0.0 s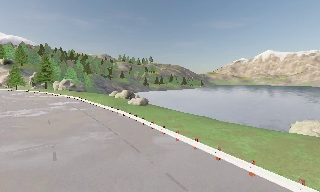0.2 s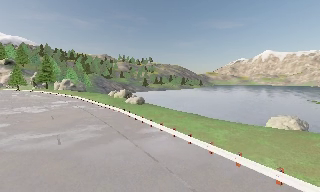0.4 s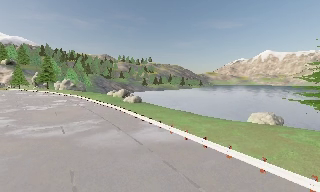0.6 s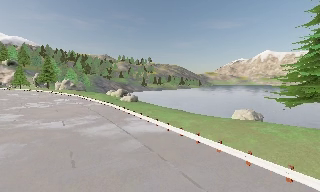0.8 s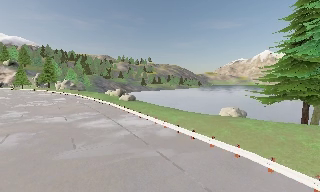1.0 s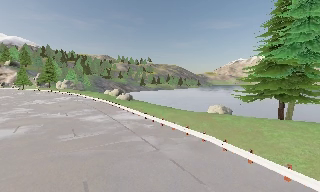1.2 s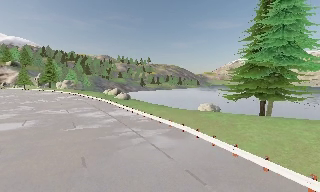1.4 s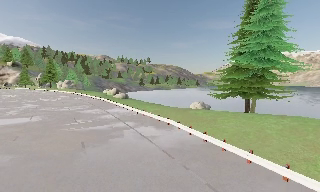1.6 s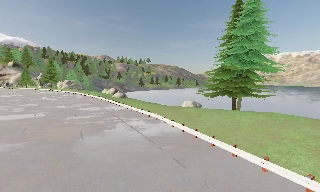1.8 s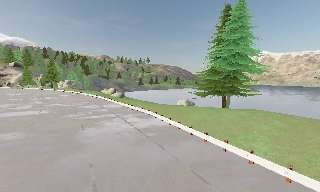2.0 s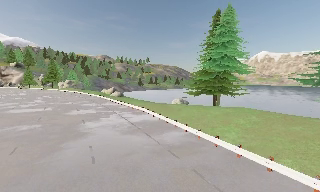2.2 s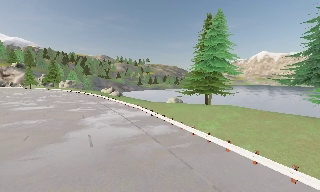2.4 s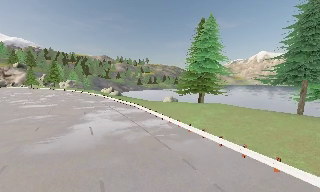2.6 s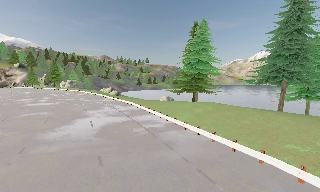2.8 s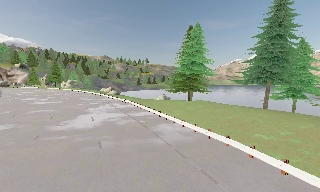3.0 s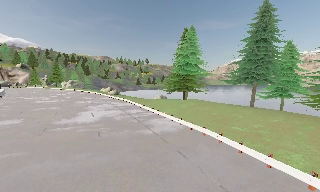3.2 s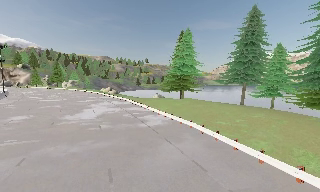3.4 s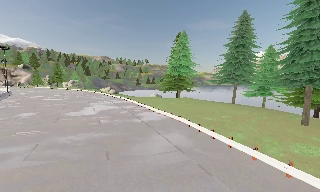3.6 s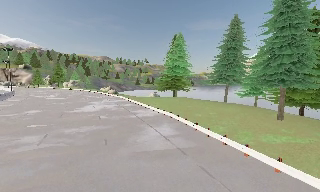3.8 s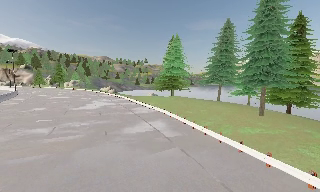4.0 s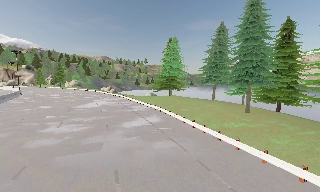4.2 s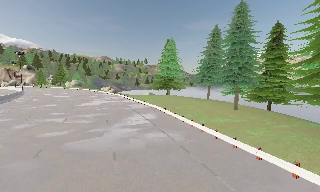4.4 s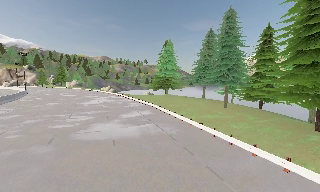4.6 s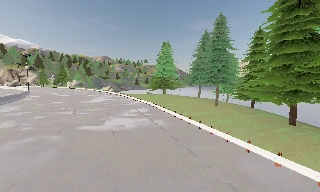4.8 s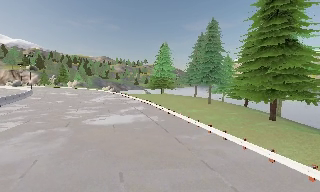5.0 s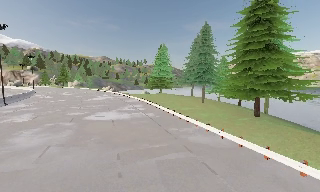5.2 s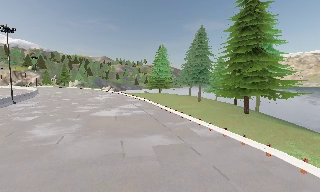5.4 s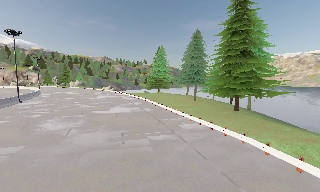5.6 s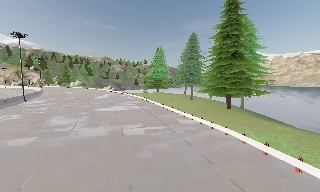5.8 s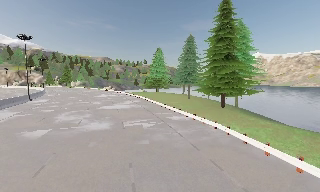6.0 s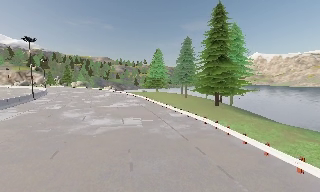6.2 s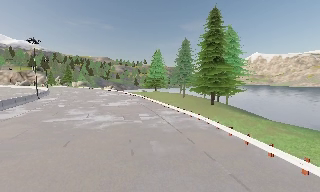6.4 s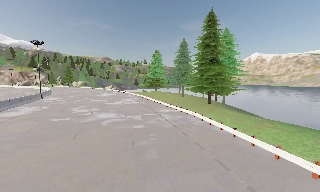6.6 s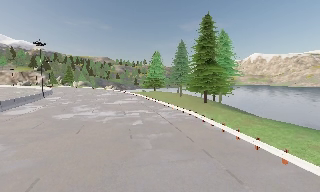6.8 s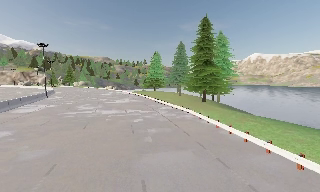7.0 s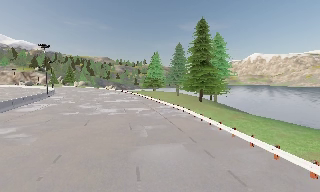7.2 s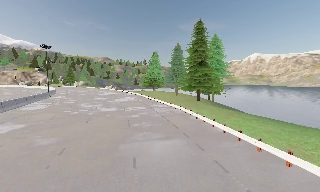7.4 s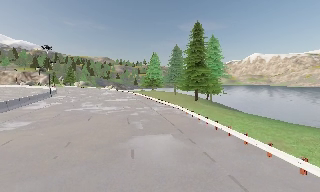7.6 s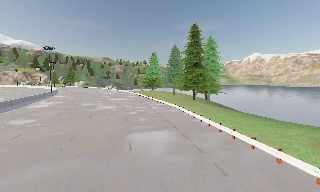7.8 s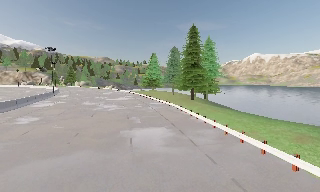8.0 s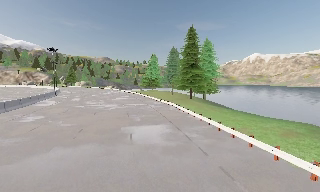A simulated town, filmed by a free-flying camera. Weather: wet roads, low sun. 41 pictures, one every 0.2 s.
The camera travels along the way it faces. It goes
backward.
0.0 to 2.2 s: The camera travels backward and to its right, about 25 m, so what stands in front gets smaller.
2.2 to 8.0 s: The camera travels backward, about 45 m, so what stands in front gets smaller. It loses speed.
The film runs backward here.
